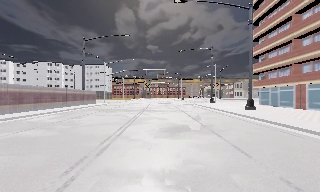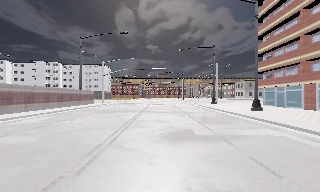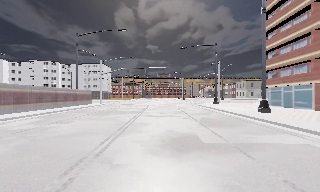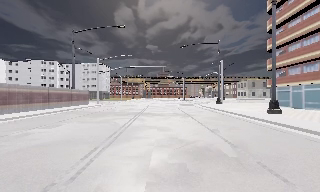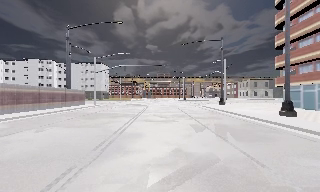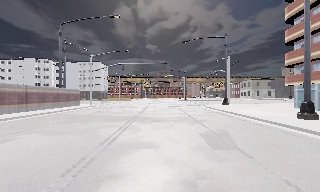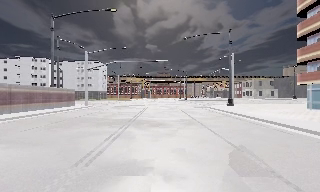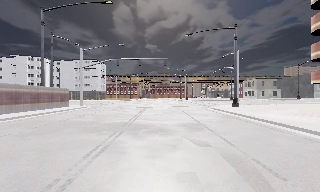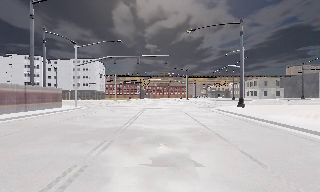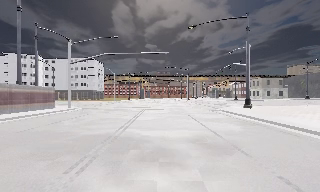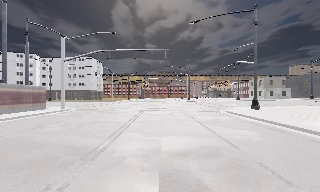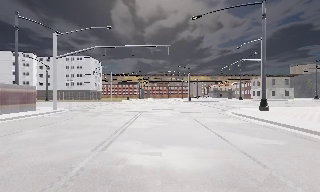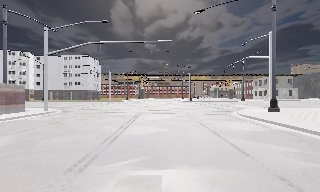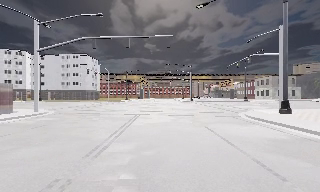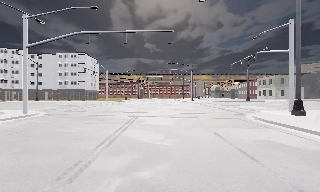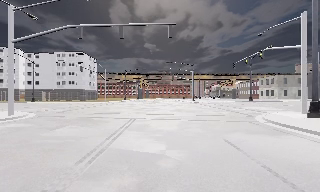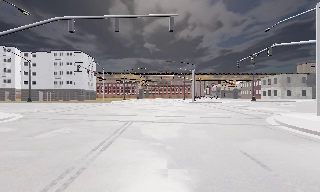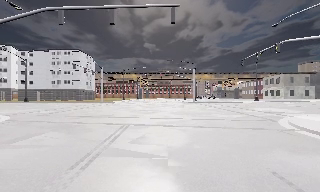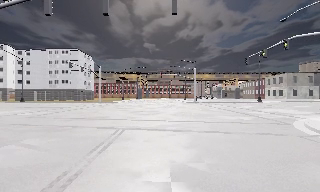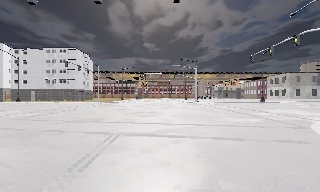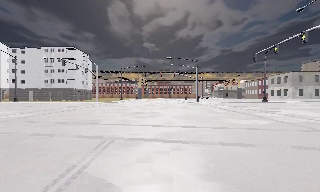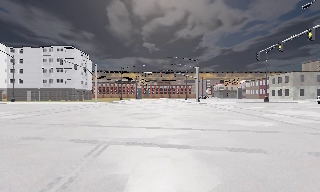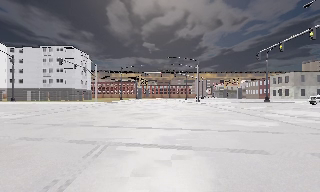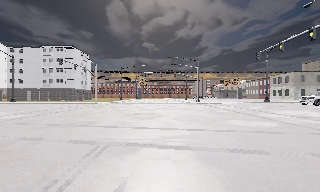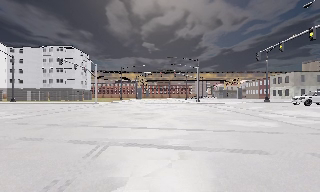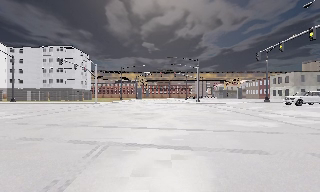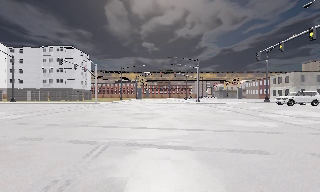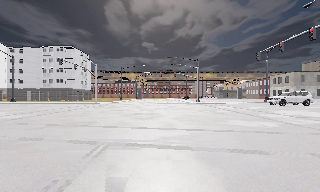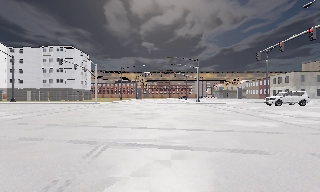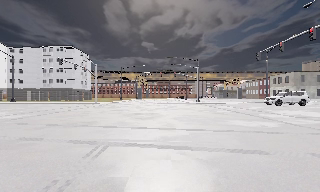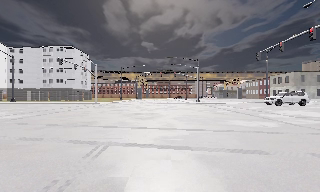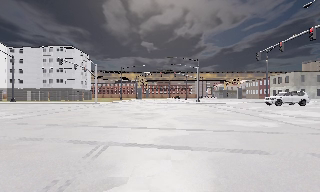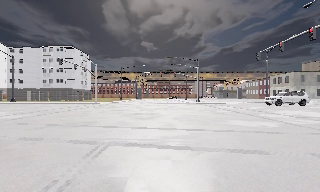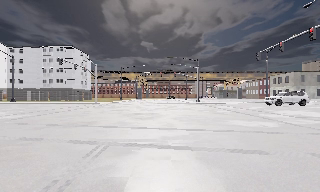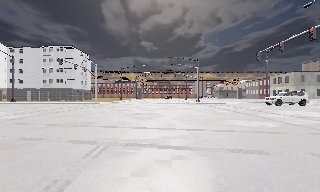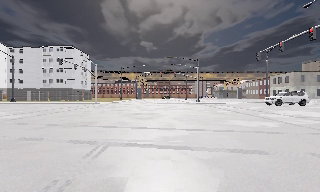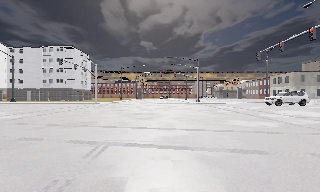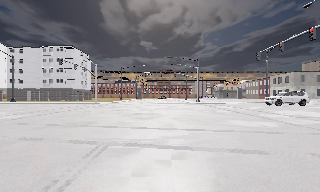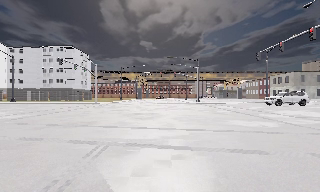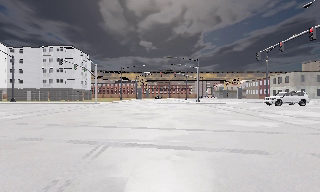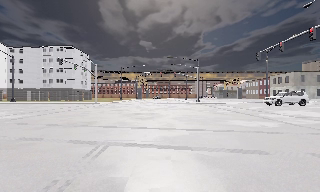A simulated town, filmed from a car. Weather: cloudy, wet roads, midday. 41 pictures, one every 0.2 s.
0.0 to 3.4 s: The camera travels forward, about 20 m, so what stands in front looms larger.
3.4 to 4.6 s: The camera travels forward, about 3.5 m, so what stands in front looms larger. It loses speed.
4.6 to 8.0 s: The camera keeps its place and its aim.
The film runs forward here.
